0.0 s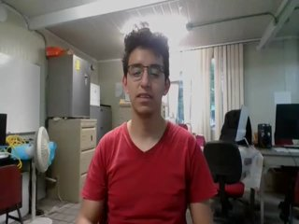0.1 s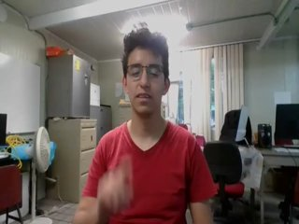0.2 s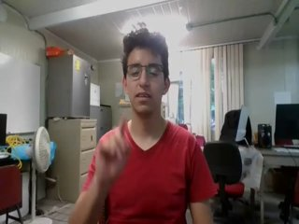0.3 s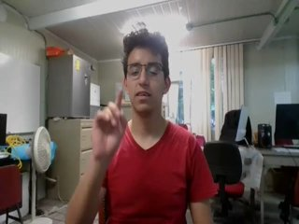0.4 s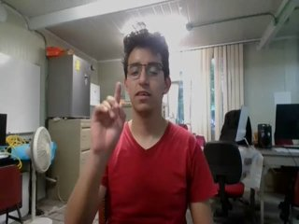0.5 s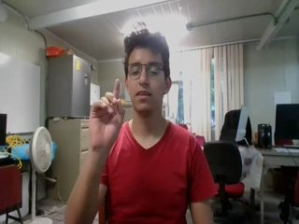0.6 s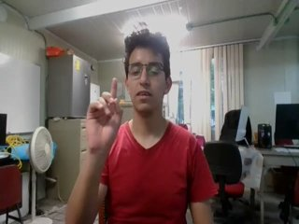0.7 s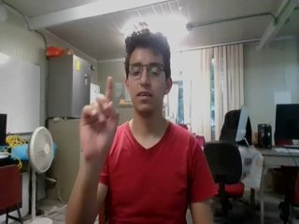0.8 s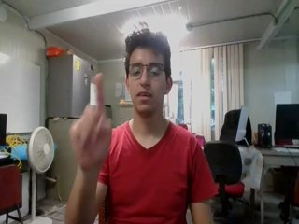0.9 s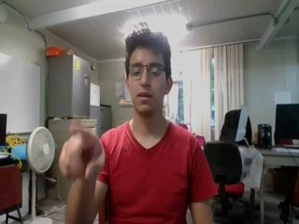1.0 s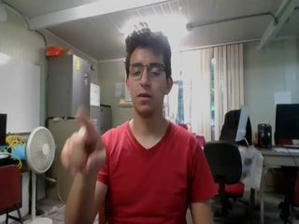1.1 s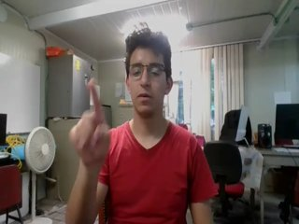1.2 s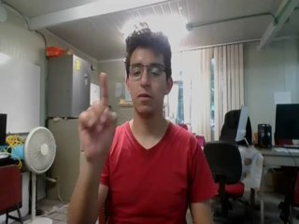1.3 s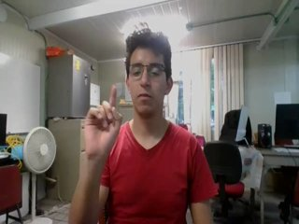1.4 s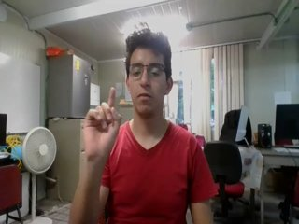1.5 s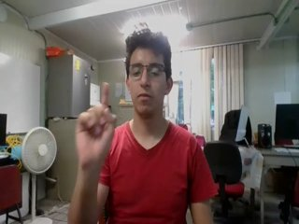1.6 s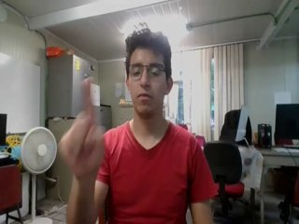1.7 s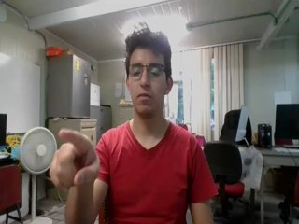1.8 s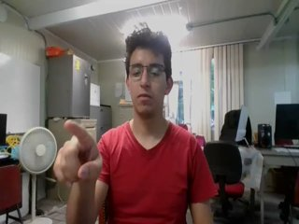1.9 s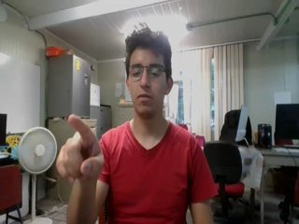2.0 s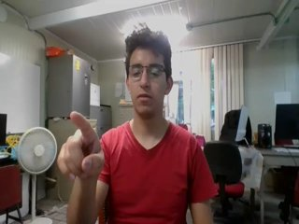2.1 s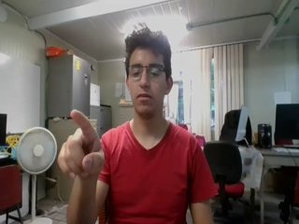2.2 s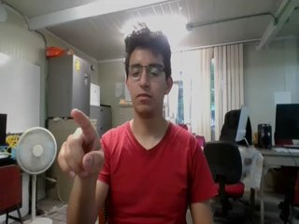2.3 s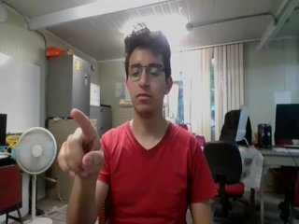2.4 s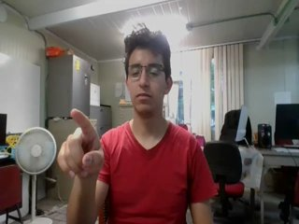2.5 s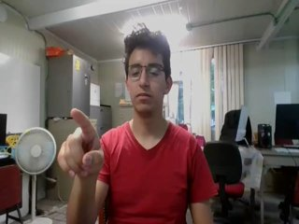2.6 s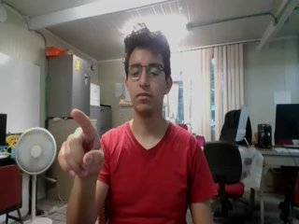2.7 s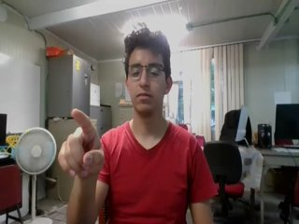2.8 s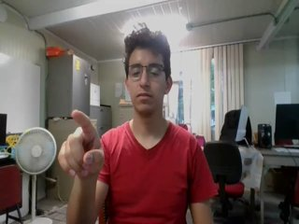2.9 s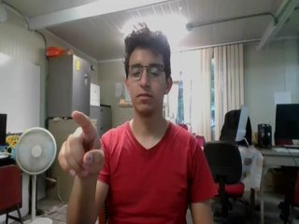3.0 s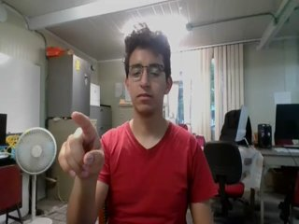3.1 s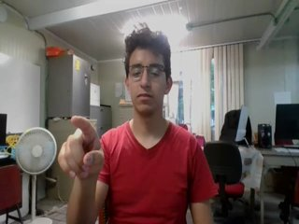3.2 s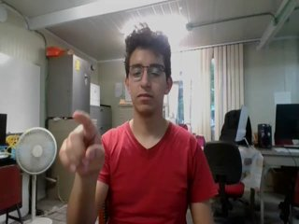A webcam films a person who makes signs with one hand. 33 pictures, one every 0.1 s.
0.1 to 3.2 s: Double click with one finger.
